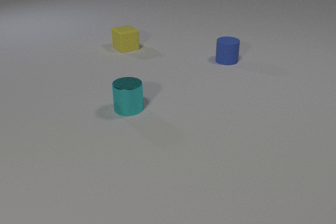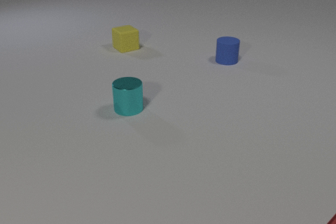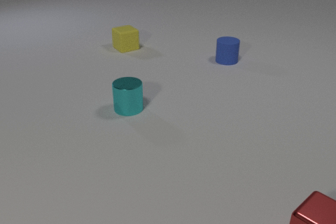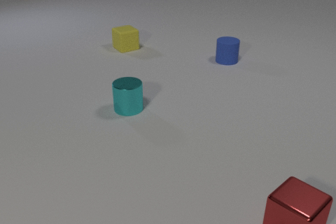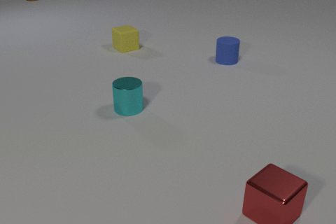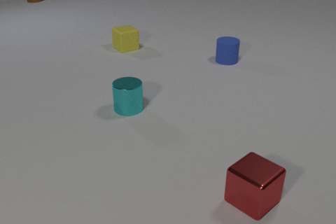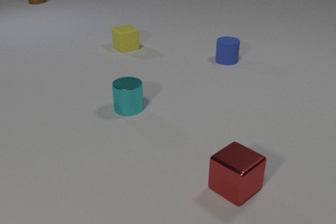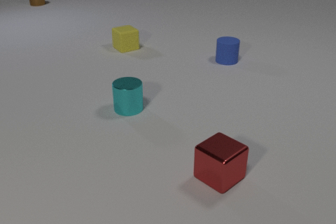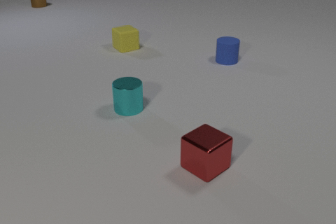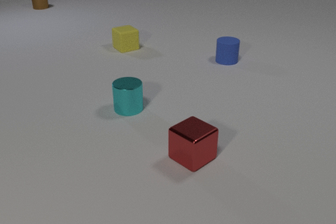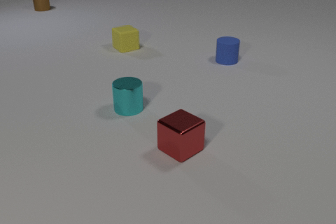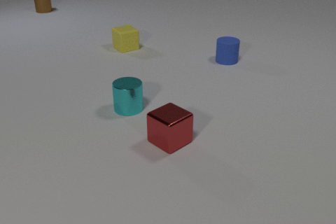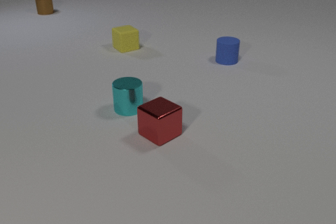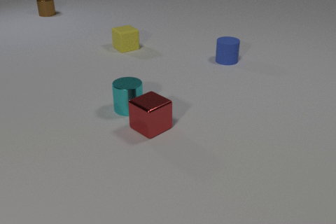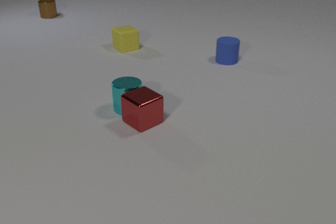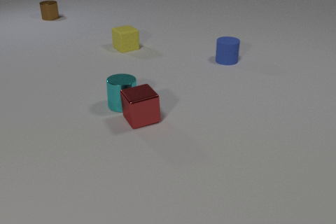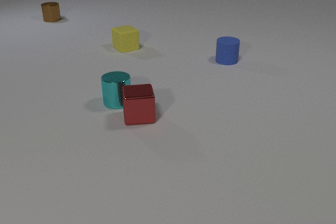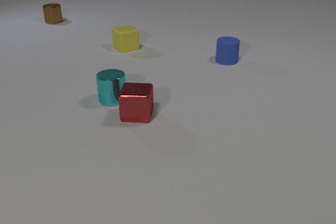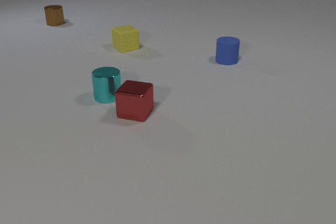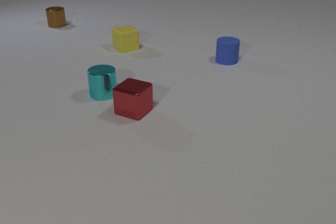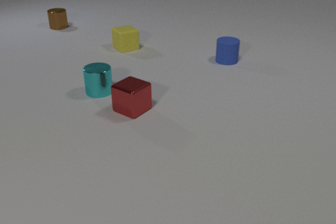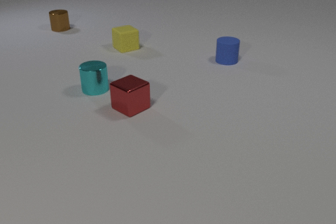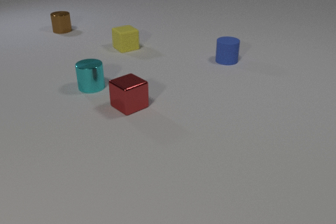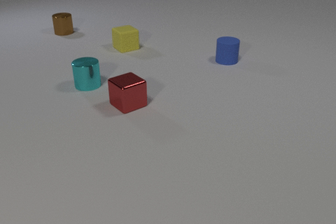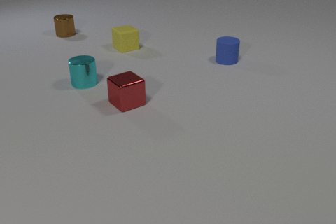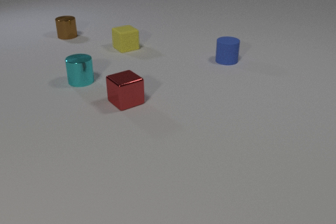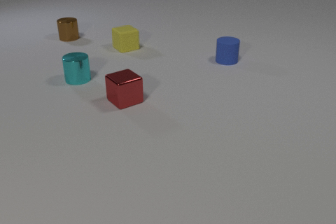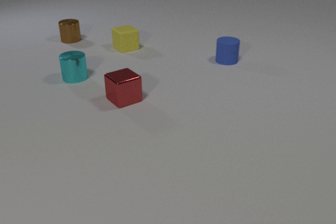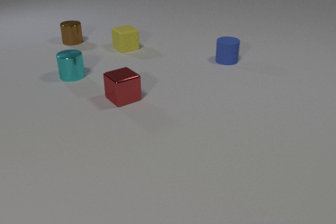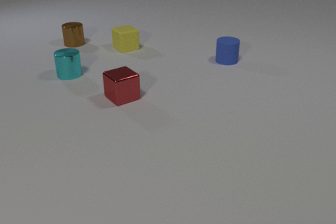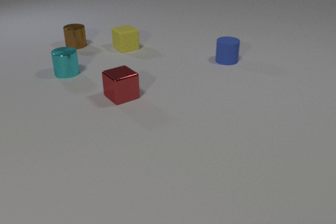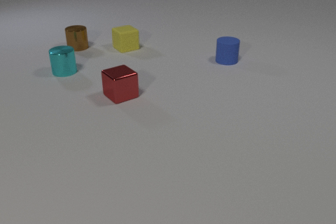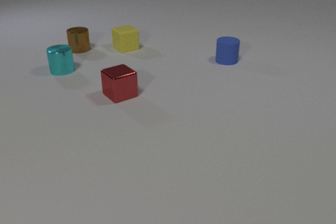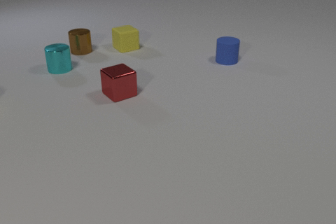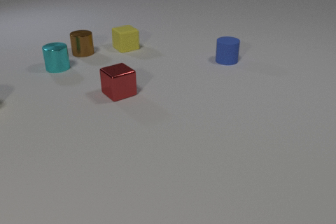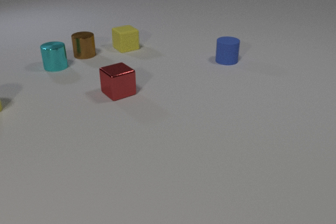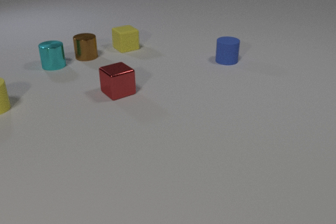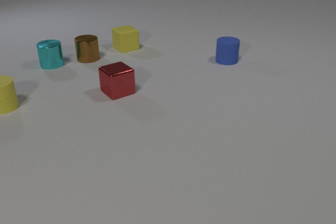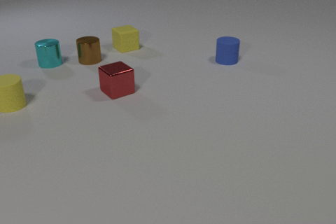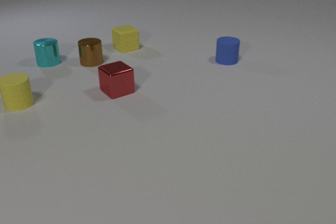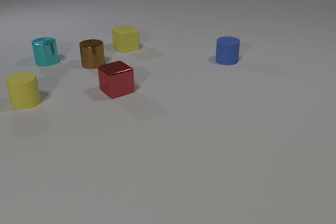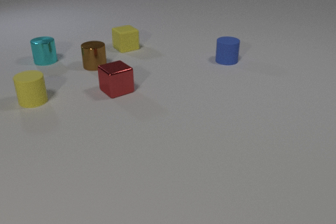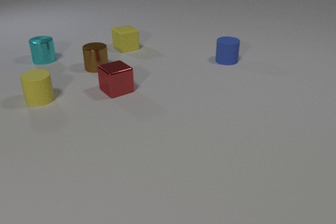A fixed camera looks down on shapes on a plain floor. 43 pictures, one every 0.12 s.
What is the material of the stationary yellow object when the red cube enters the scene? rubber.
How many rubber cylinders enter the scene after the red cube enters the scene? 1.
How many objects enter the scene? 3.
0.00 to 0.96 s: The red metal cube comes in at the bottom edge, slides to the left and away from the camera. The brown metal cylinder comes in at the top edge, slides toward the camera.
0.96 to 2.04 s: The red metal cube slides away from the camera and to the left, spins clockwise seen from above by about 45 degrees, its near face sliding to the left. The cyan metal cylinder slides away from the camera and to the left. The brown metal cylinder slides toward the camera. The red metal cube and the cyan metal cylinder collide.
2.04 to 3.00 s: The red metal cube slides away from the camera, spins so that its near face slides to the left, clockwise seen from above. The cyan metal cylinder slides away from the camera and to the left. The brown metal cylinder slides toward the camera.
3.00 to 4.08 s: The red metal cube slides away from the camera. The cyan metal cylinder slides away from the camera and to the left. The brown metal cylinder slides toward the camera.
4.08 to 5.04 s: The red metal cube slides away from the camera. The cyan metal cylinder slides away from the camera and to the left. The brown metal cylinder slides toward the camera. The yellow rubber cylinder comes in at the left edge, slides to the right.
